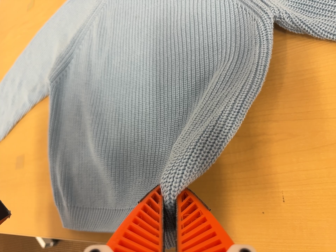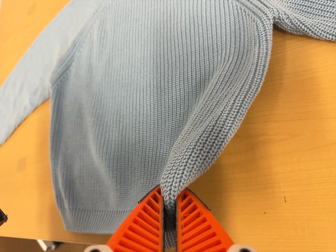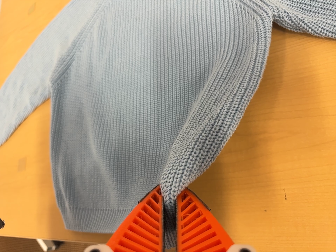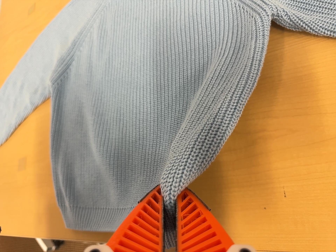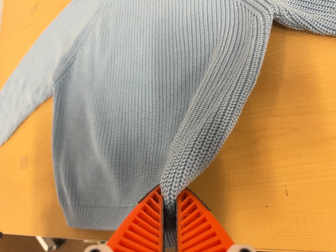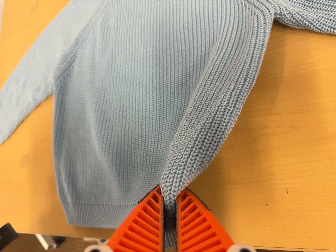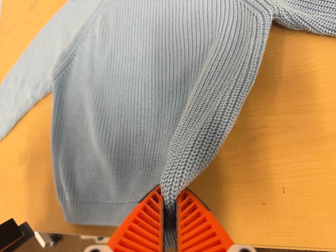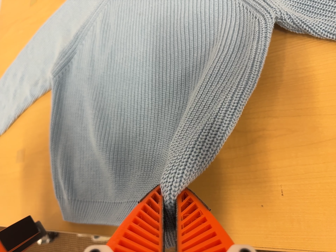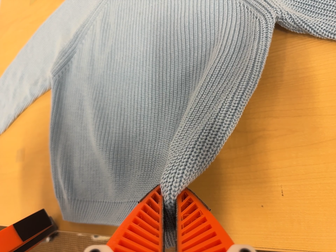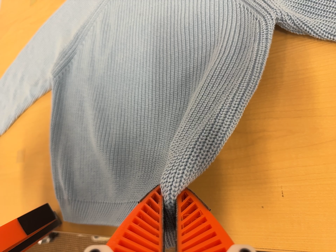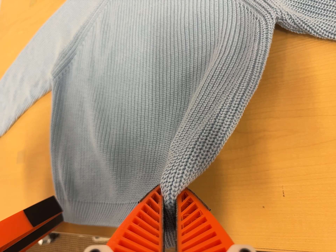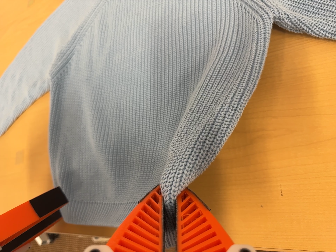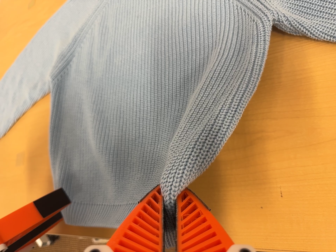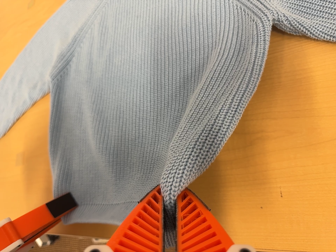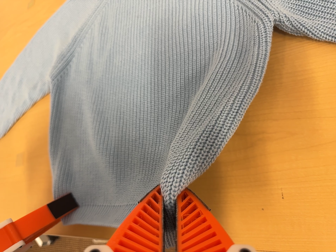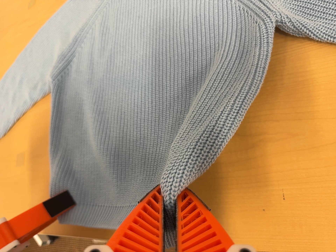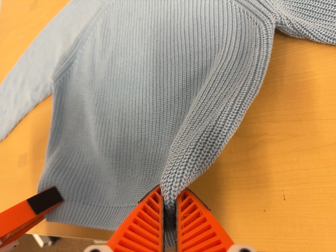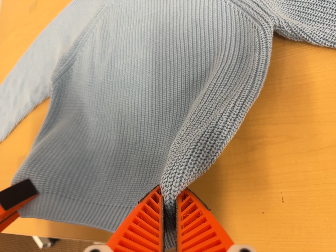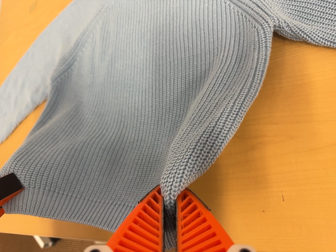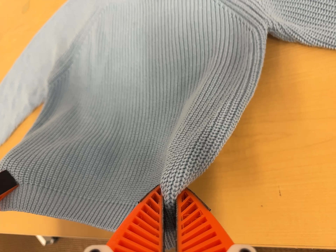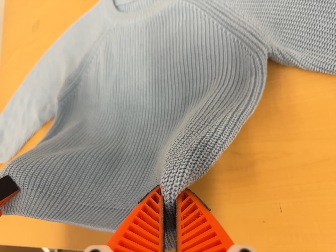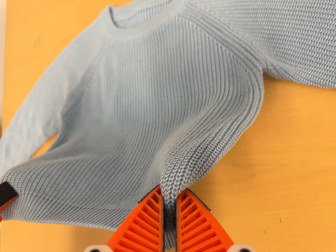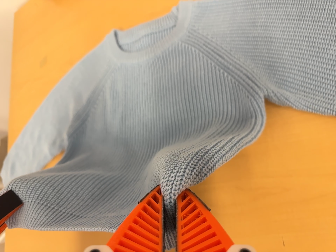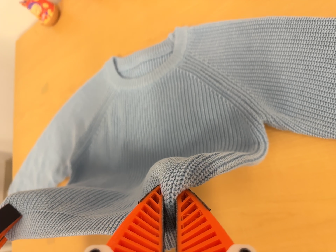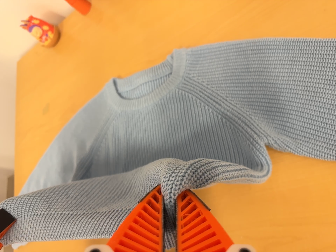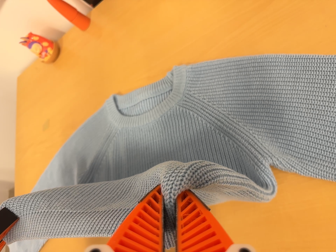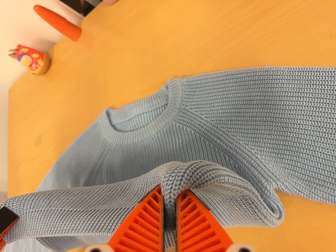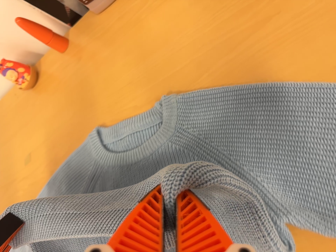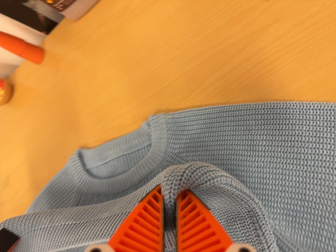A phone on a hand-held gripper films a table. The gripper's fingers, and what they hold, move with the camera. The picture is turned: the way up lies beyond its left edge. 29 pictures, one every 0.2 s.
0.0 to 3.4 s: The camera shifts only a little, or ends up much as it began.
3.4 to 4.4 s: The camera travels toward the top of its view and backward, about 8 cm, so close, fixed things drift downward.
4.4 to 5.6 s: The camera travels toward the top of its view and forward, about 18 cm, so close, fixed things drift downward. It rolls about its line of sight by about 10 degrees, and the scene rotates counterclockwise.
The film runs forward here.
